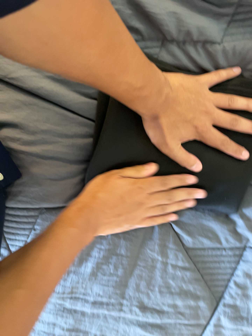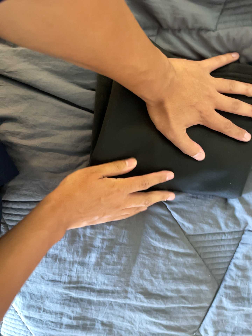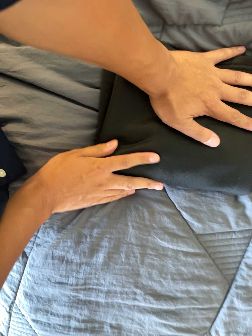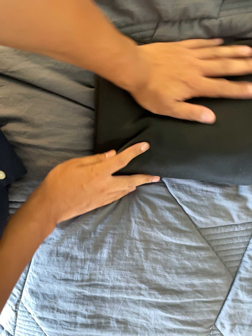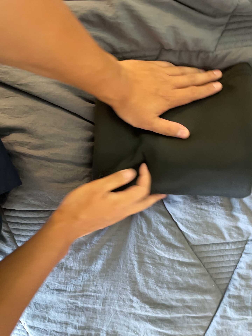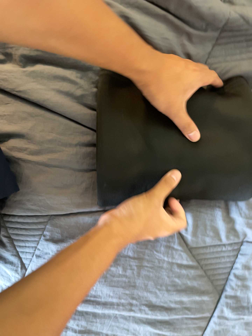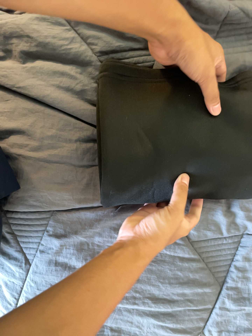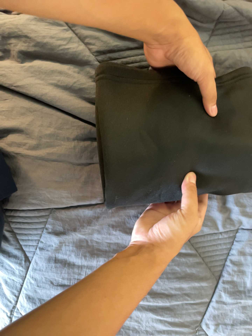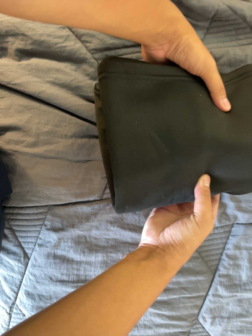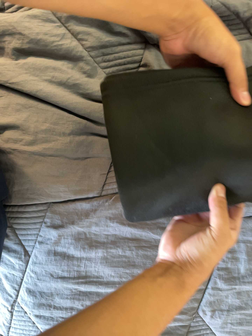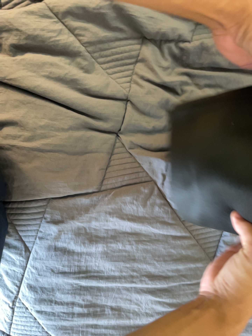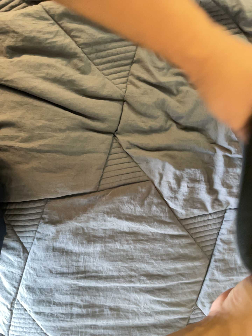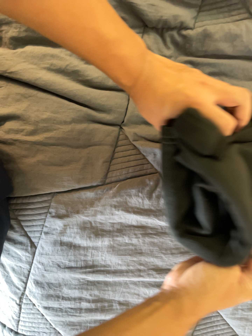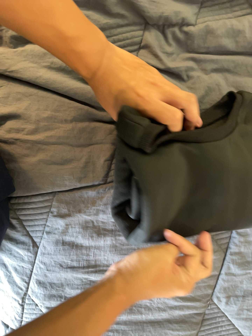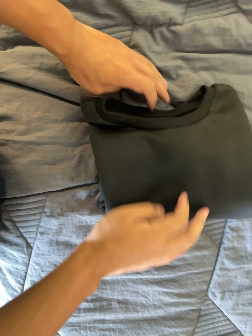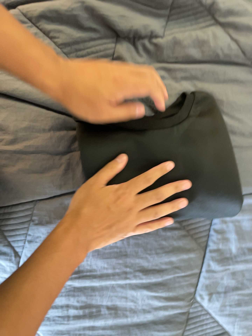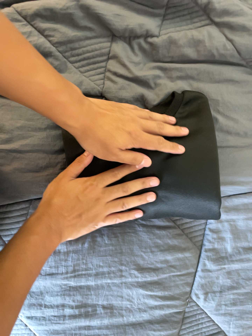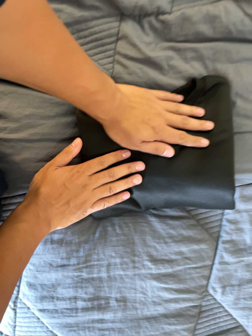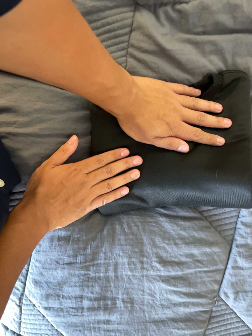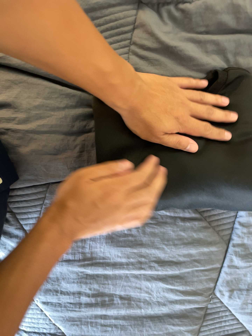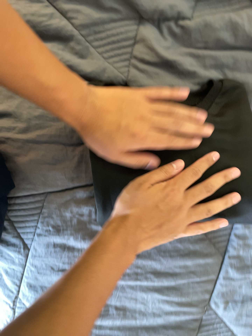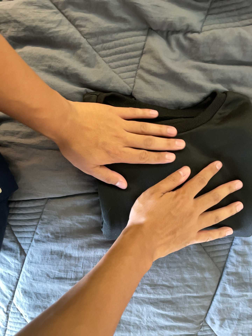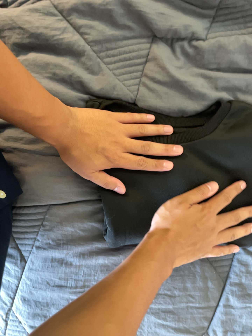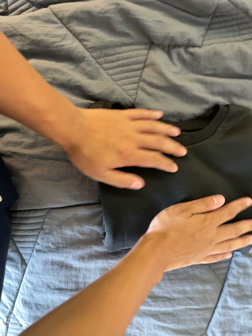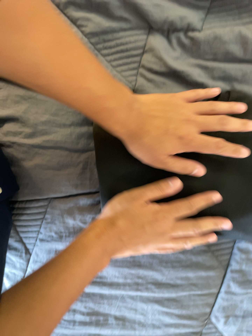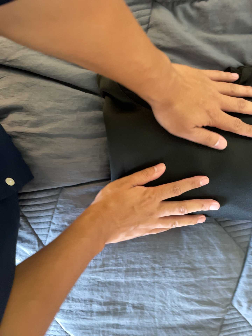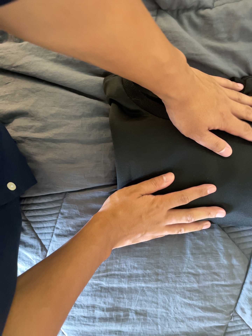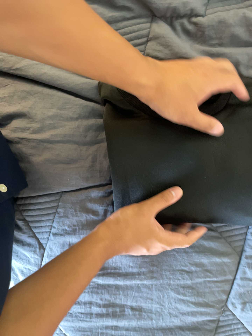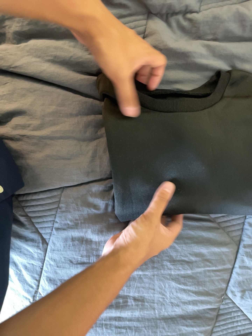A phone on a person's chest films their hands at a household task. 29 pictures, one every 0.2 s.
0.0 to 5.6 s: The camera travels toward the bottom of its view and to its left, about 10 cm, so close, fixed things drift upward. It rolls about its line of sight by about 10 degrees, and the scene rotates counterclockwise.
The film runs forward here.
